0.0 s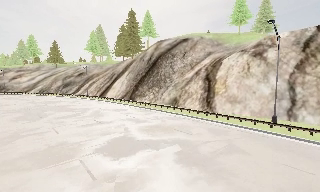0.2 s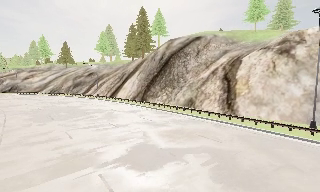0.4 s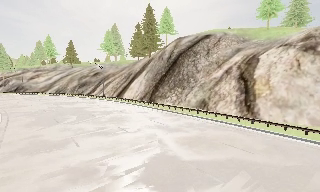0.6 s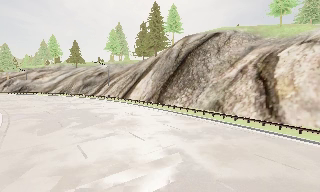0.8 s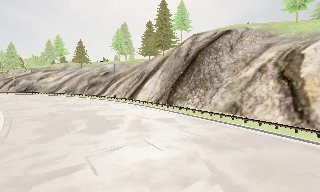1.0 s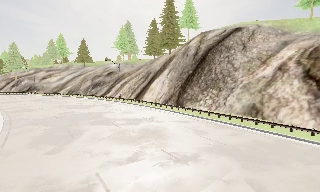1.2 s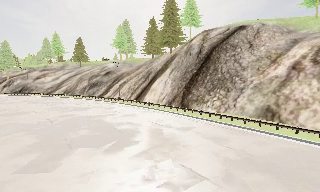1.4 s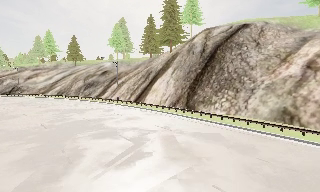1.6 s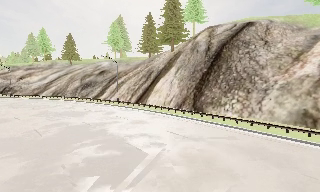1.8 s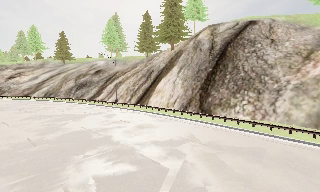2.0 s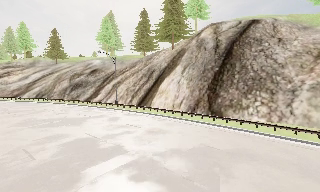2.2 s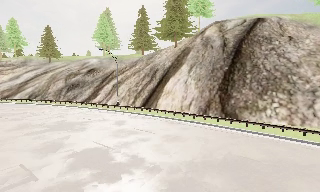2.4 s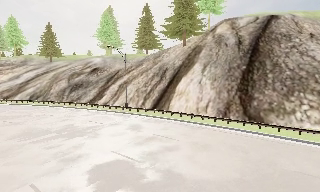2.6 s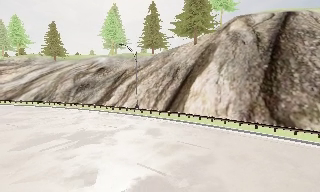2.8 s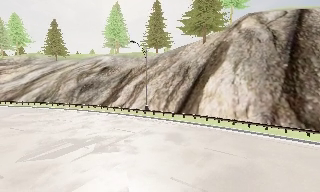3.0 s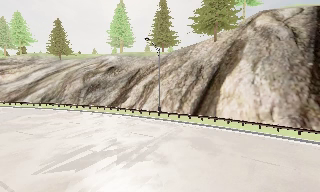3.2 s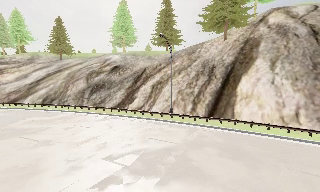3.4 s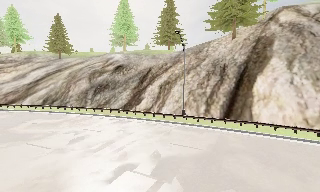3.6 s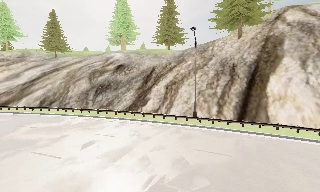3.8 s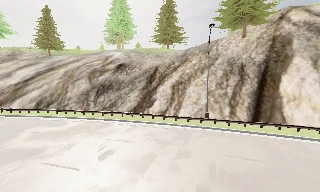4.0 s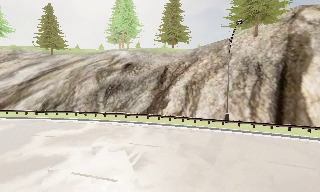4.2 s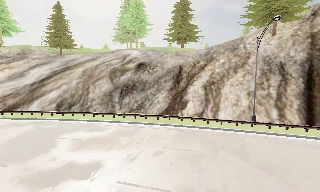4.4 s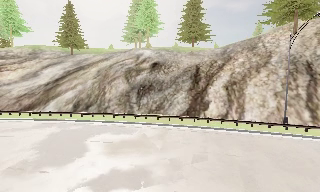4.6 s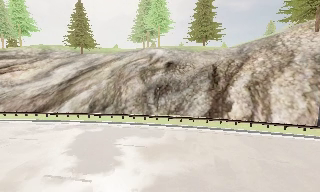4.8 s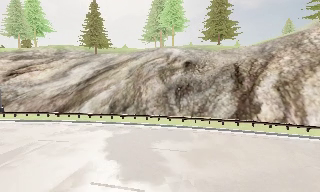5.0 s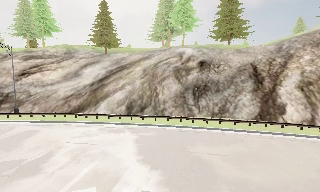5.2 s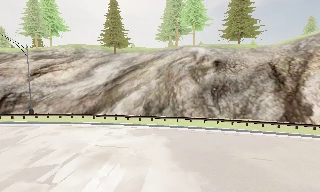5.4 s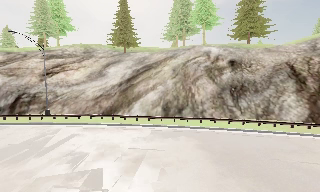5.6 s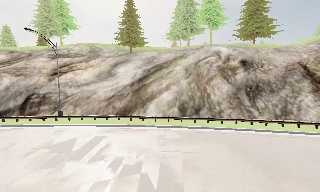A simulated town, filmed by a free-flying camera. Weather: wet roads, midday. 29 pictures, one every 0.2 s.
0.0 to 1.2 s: The camera travels forward and to its left, about 11 m, so what stands in front looms larger.
1.2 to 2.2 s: The camera pans to its right, which is clockwise from overhead, by about 10 degrees. It travels forward and to its left, about 10 m, so what stands in front looms larger.
2.2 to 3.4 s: The camera travels to its left and forward, about 12 m, so close, fixed things drift to the right.
3.4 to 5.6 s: The camera travels to its left, about 20 m, so close, fixed things drift to the right.
The film runs forward here.
